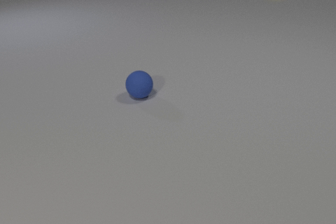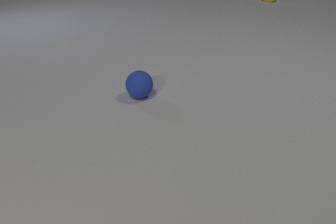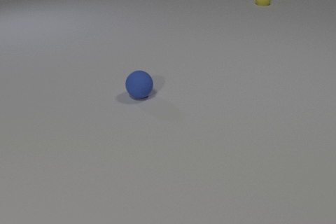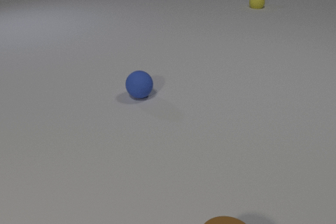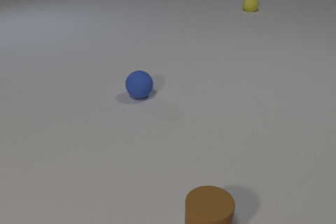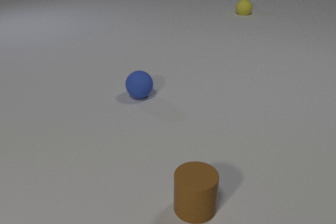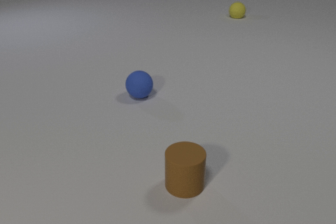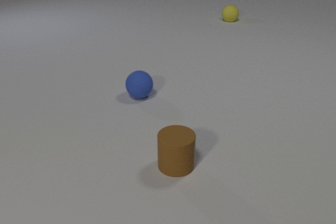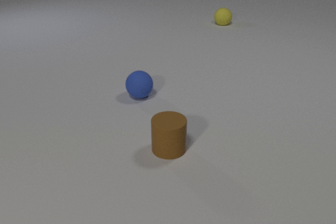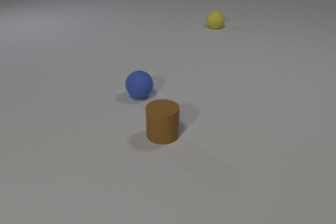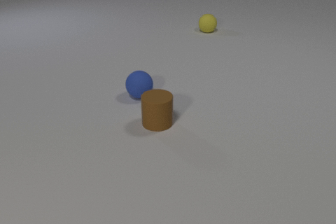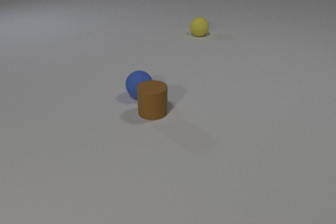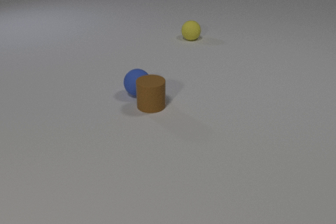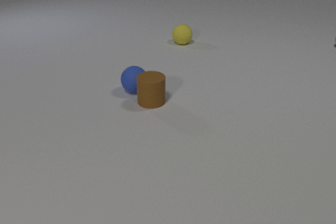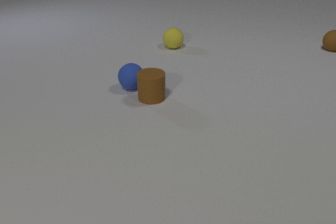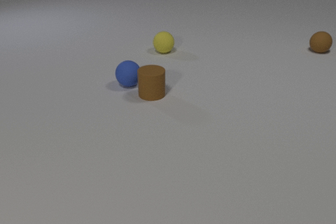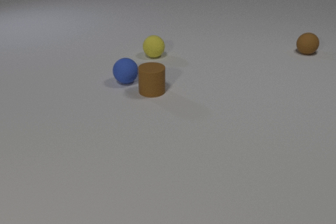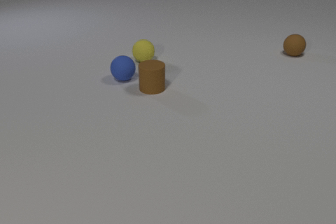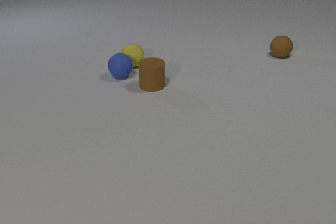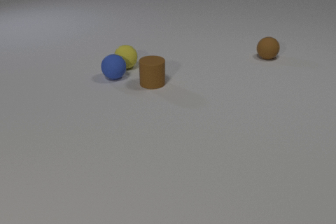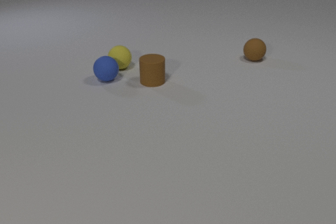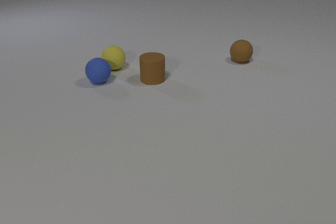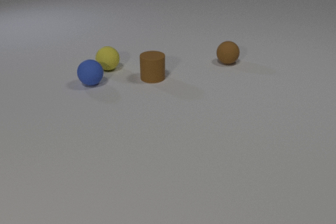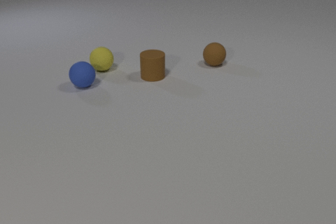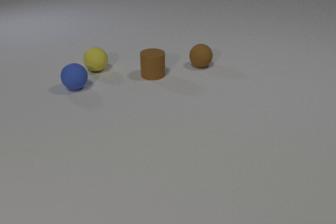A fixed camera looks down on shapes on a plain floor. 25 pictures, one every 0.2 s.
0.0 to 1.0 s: The brown rubber cylinder comes in at the bottom edge, slides away from the camera and to the left. The yellow rubber sphere rolls toward the camera and to the left.
1.0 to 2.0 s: The brown rubber cylinder slides away from the camera. The yellow rubber sphere rolls toward the camera and to the left.
2.0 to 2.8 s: The brown rubber cylinder slides away from the camera. The blue rubber sphere rolls away from the camera and to the left. The yellow rubber sphere rolls toward the camera and to the left. The brown rubber sphere comes in at the right edge, rolls to the left and toward the camera. The brown rubber cylinder and the blue rubber sphere collide.
2.8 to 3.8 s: The brown rubber cylinder slides away from the camera. The blue rubber sphere rolls away from the camera and to the left. The yellow rubber sphere rolls toward the camera and to the left. The brown rubber sphere rolls to the left and toward the camera. The blue rubber sphere and the yellow rubber sphere collide.
3.8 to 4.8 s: The brown rubber cylinder slides away from the camera. The blue rubber sphere rolls to the left and toward the camera. The yellow rubber sphere rolls to the left. The brown rubber sphere rolls to the left and toward the camera.
How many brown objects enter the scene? 2.
What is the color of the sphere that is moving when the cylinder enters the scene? yellow.
What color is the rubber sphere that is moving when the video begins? yellow.
